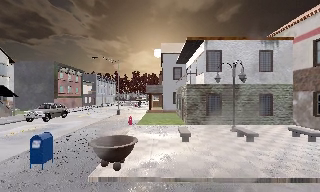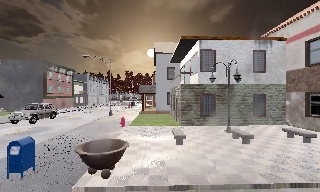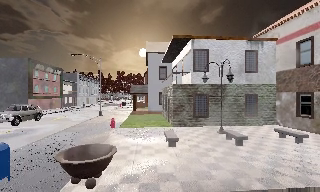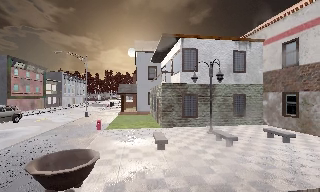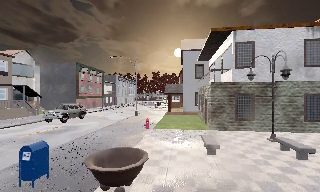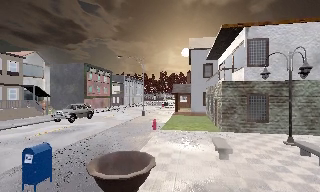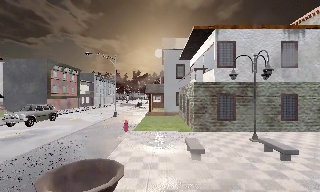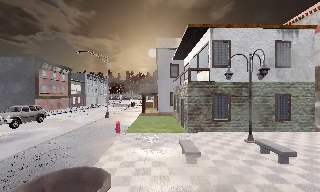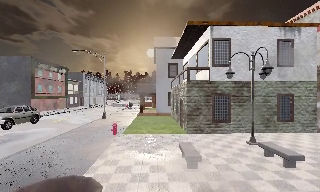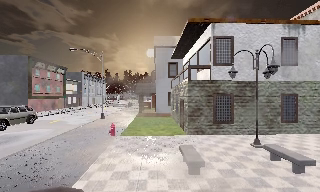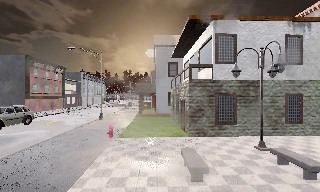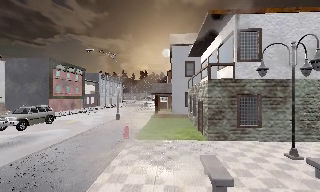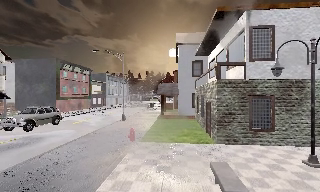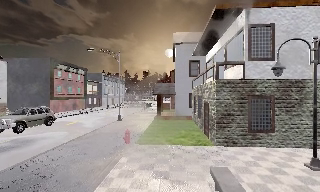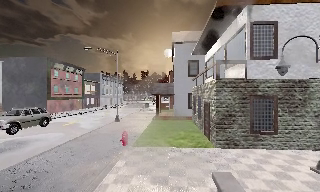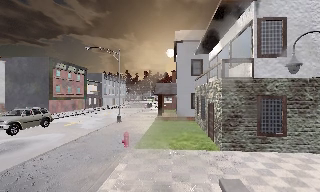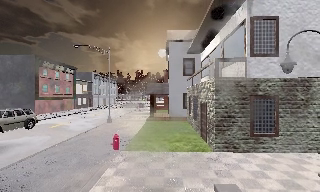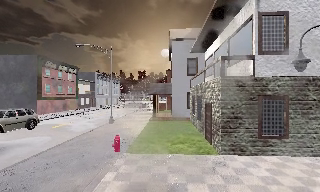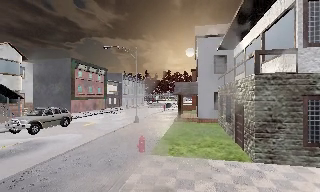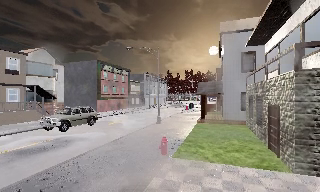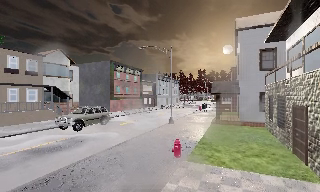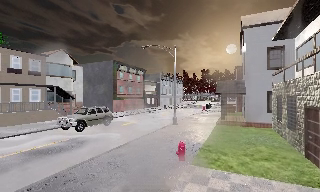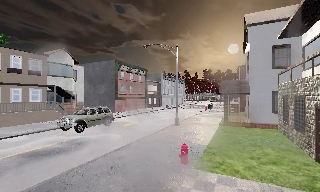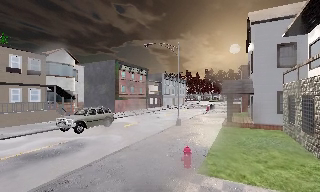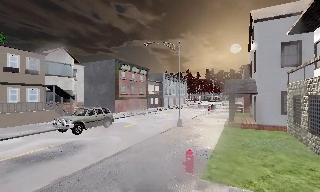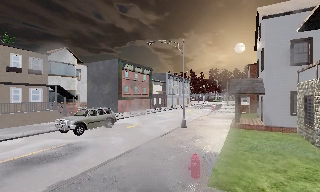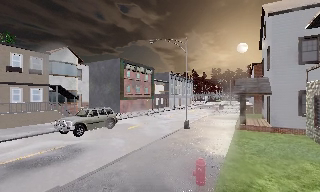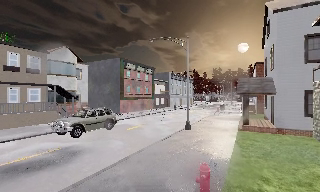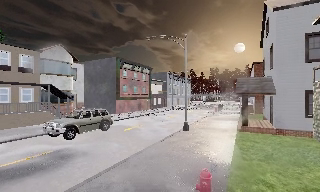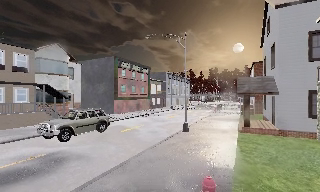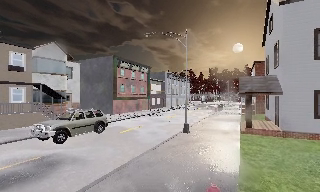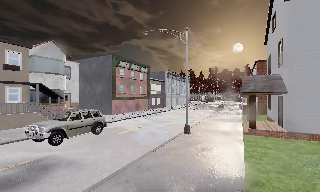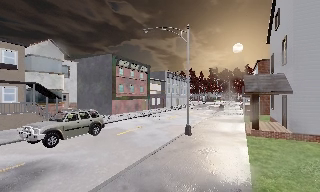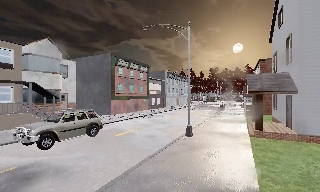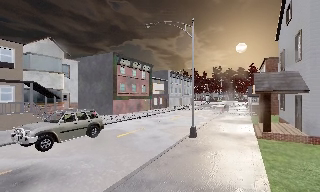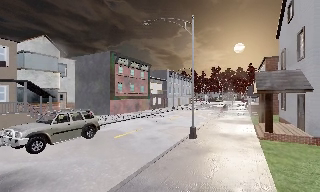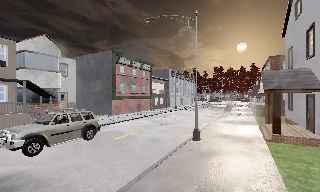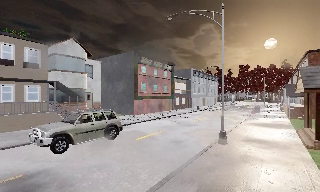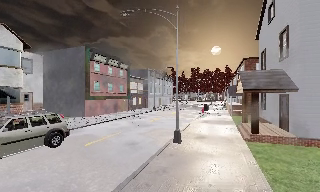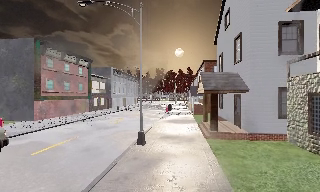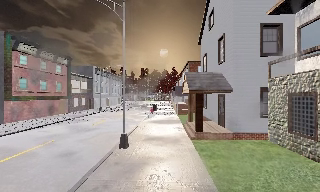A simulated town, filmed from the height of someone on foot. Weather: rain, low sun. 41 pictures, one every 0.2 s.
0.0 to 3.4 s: The camera travels forward, about 6 m, so what stands in front looms larger.
3.4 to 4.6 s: The camera swings to its left by about 25 degrees, and the scene slides to the right. It travels forward, about 2 m, so what stands in front looms larger.
4.6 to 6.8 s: The camera travels forward, about 4 m, so what stands in front looms larger.
6.8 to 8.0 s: The scene slides to the left, as the camera pans about 25 degrees to its right. It travels forward, about 2 m, so what stands in front looms larger.
The film runs forward here.
